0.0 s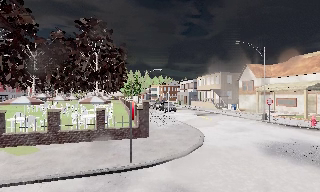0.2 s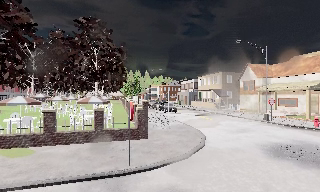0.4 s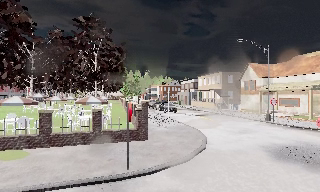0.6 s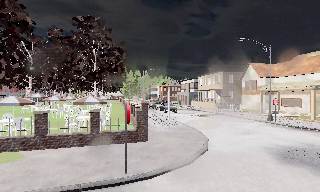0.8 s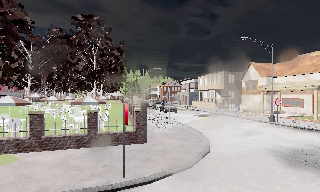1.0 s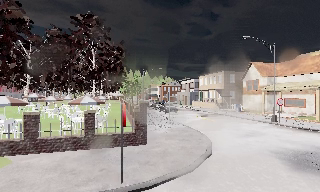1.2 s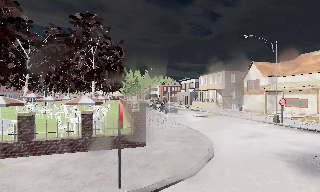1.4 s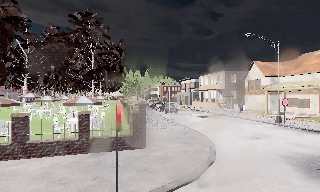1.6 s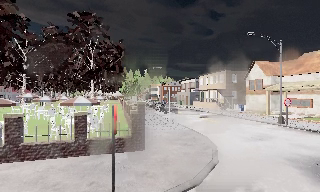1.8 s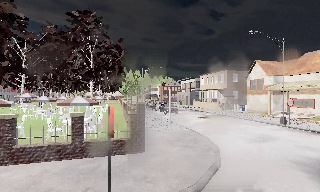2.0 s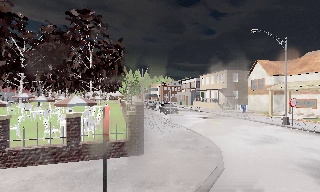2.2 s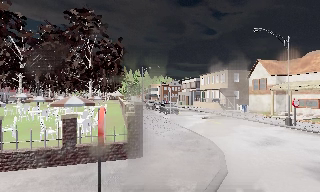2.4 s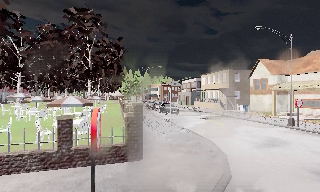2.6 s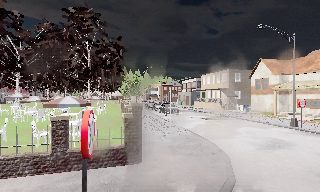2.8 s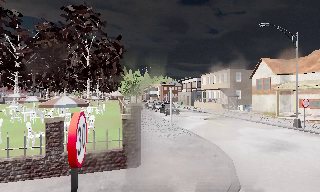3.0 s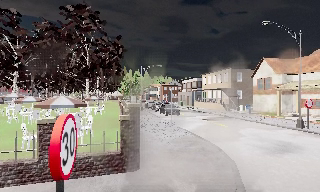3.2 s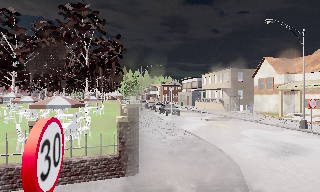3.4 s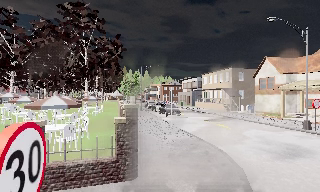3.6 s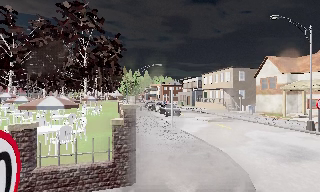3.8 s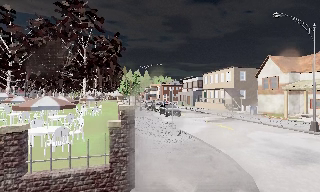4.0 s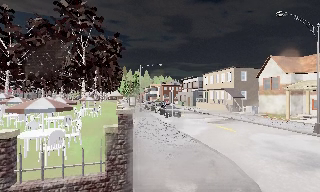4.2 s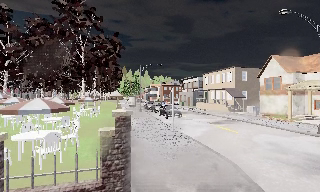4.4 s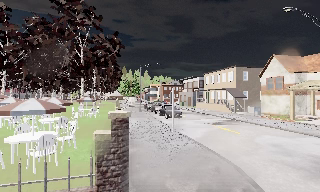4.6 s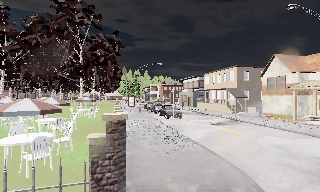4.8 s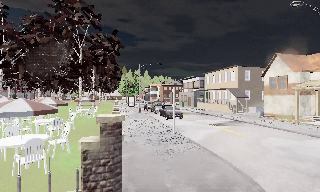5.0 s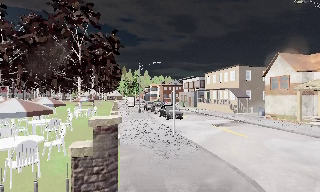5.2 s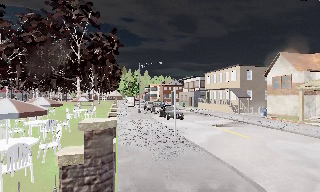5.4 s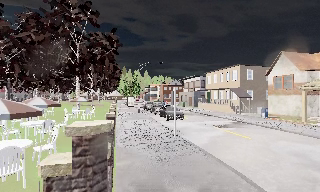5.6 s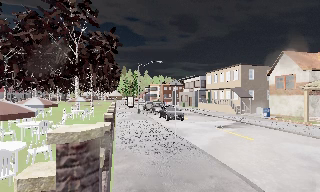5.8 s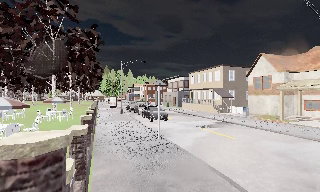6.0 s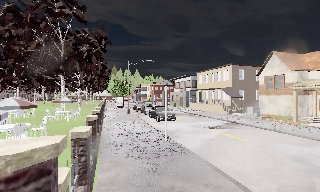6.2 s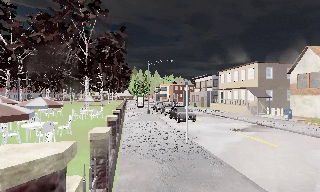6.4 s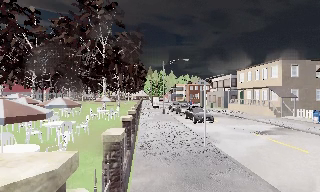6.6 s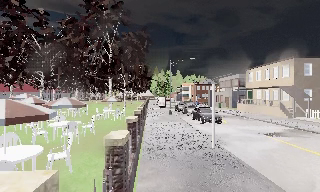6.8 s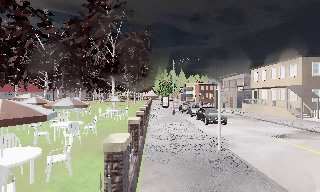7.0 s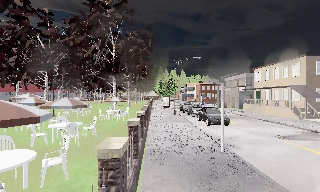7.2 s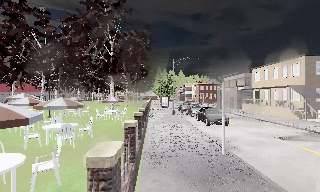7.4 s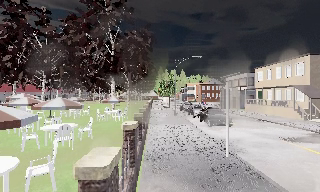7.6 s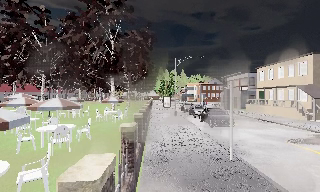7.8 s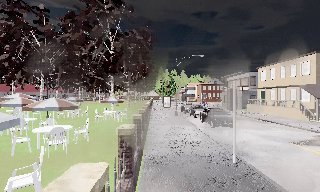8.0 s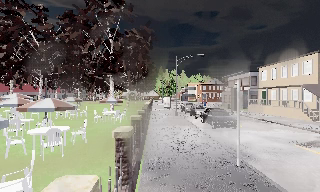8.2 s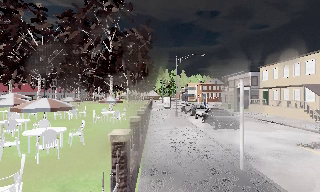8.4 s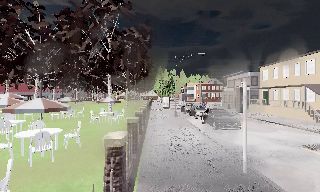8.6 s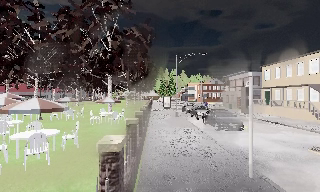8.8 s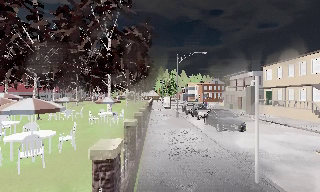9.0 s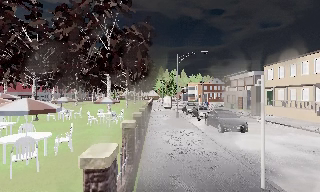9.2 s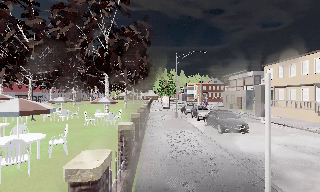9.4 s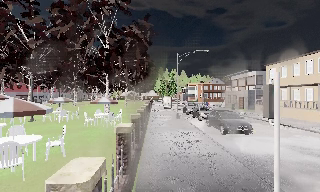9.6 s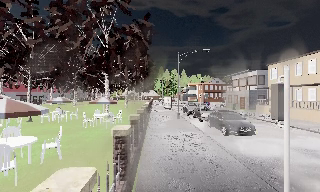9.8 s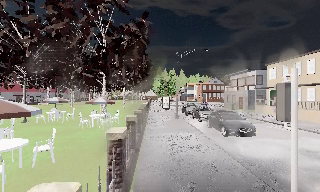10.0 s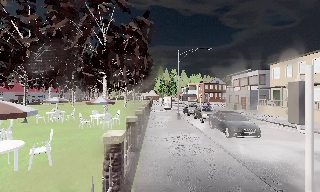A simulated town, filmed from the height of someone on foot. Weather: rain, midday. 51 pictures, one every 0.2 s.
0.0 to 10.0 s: The scene slides to the right, as the camera pans about 15 degrees to its left. It travels forward, about 14 m, so what stands in front looms larger.
The film runs forward here.
